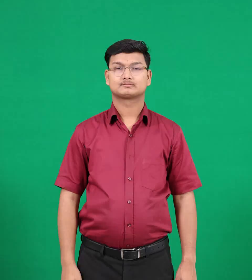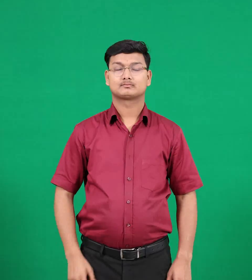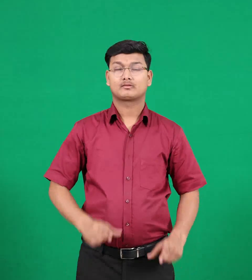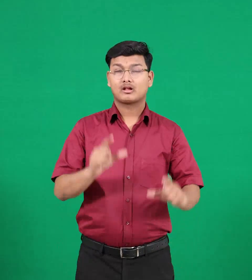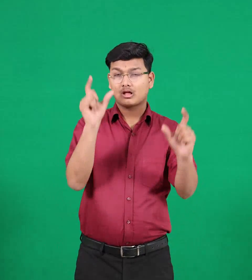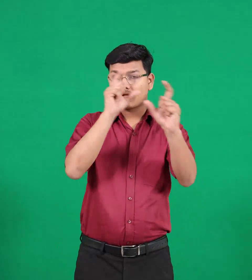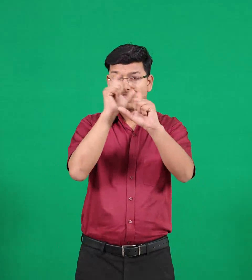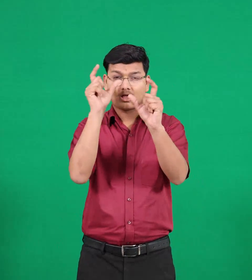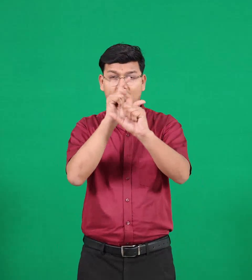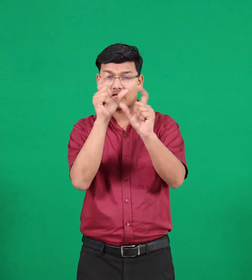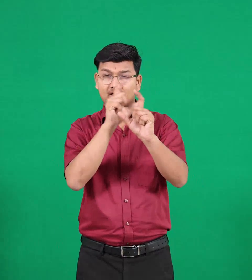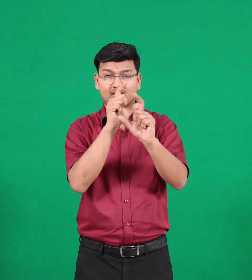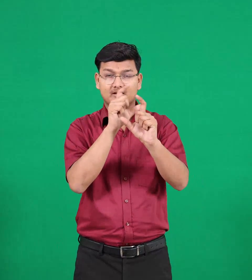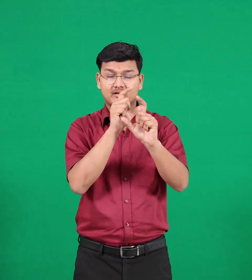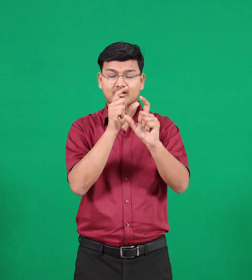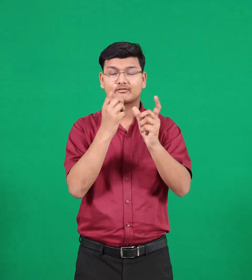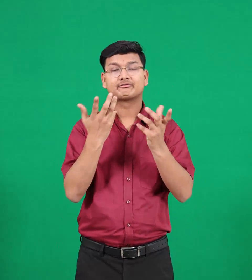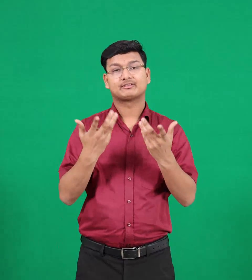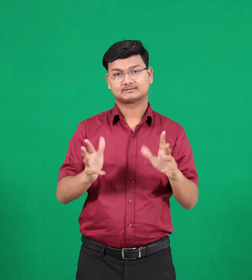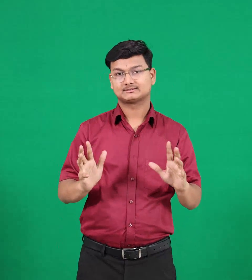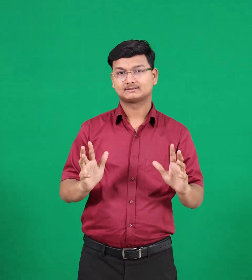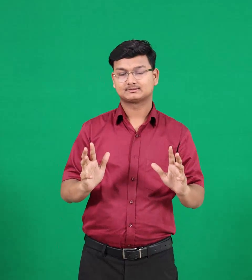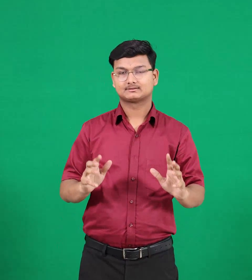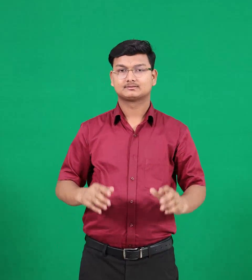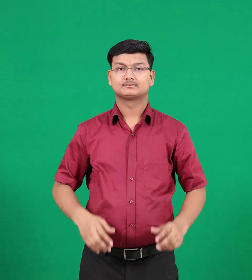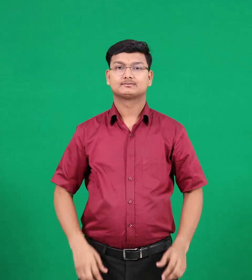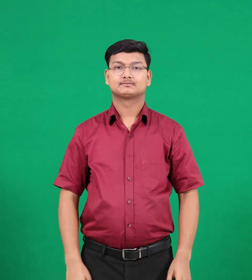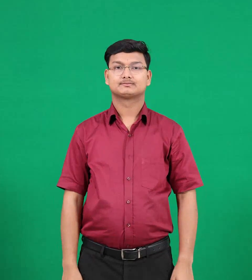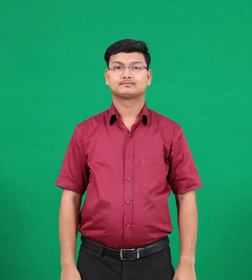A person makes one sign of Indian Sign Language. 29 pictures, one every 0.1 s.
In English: confessed
